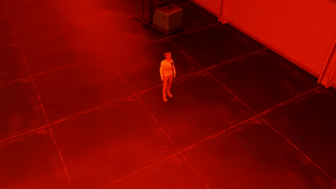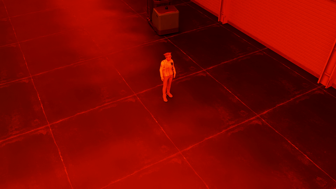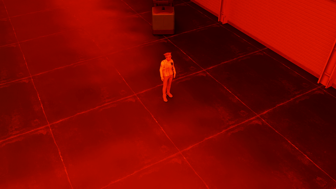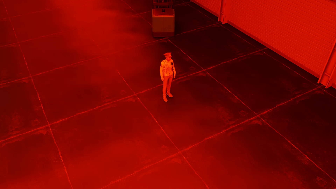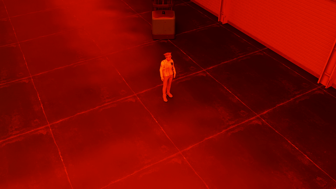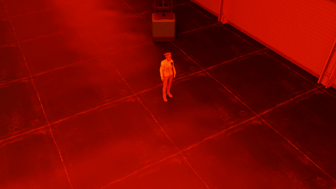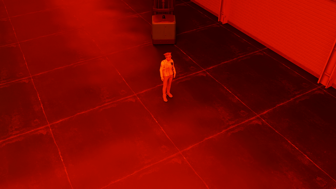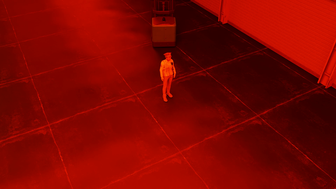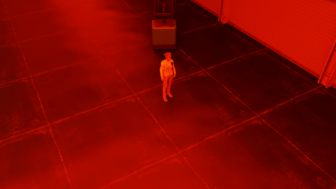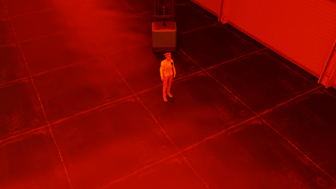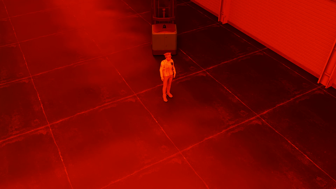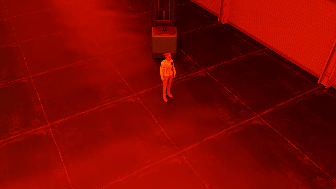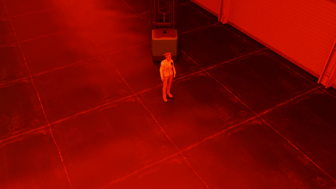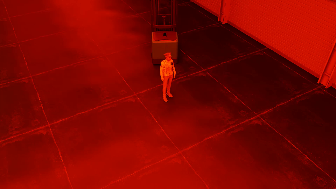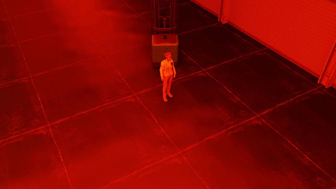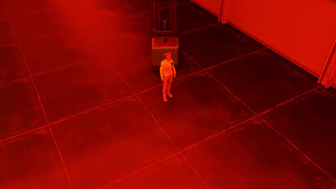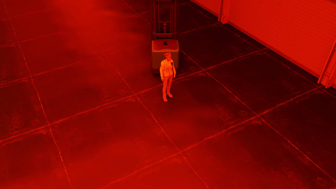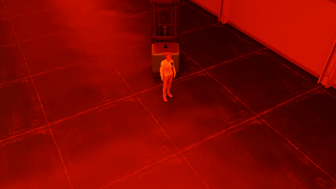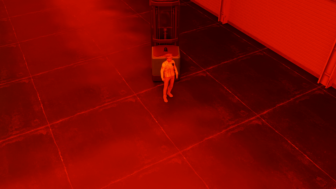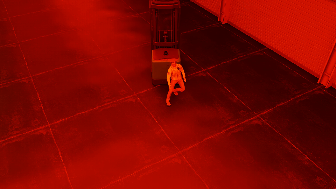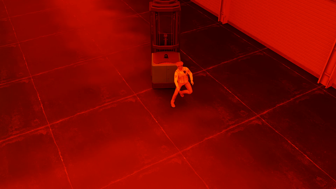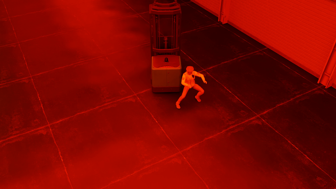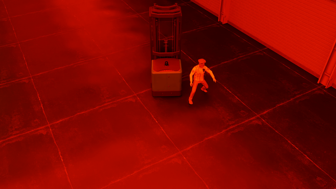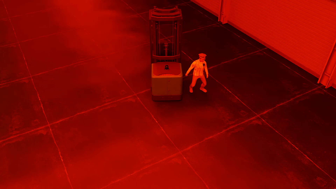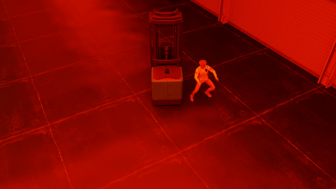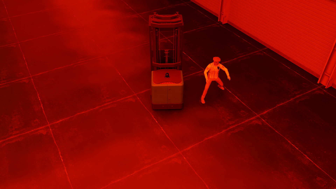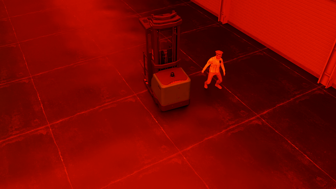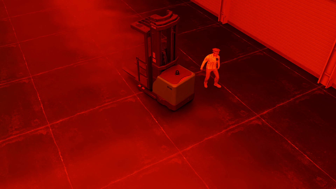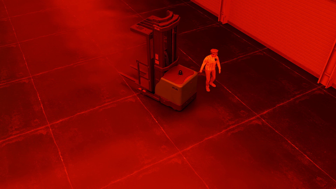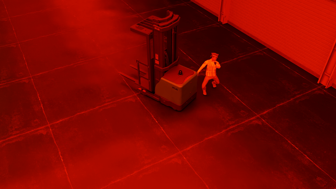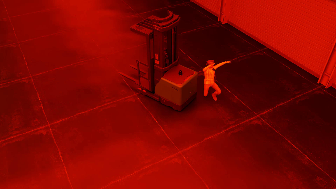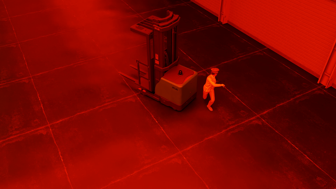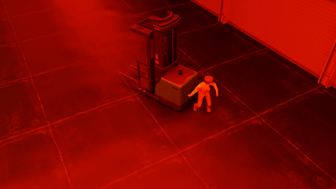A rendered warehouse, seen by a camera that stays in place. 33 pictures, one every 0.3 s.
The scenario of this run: Near miss between a forklift and a person.
